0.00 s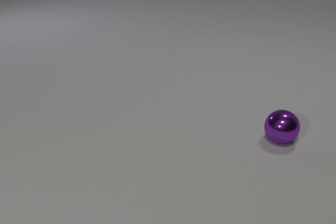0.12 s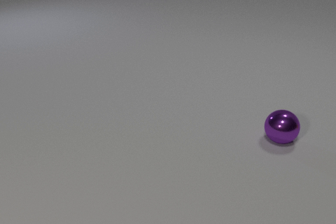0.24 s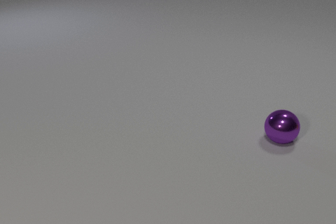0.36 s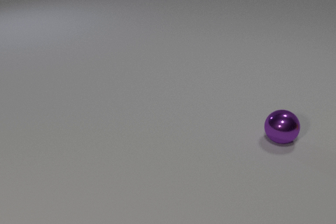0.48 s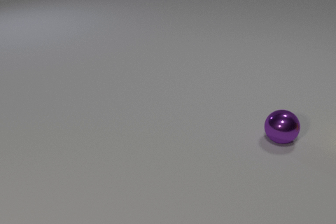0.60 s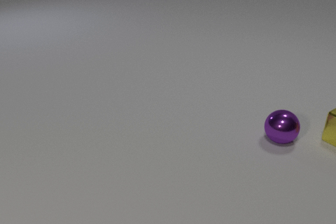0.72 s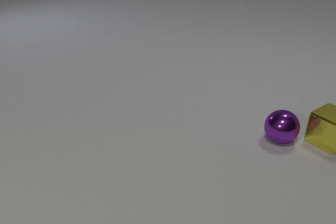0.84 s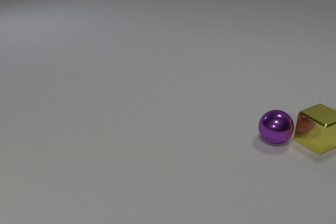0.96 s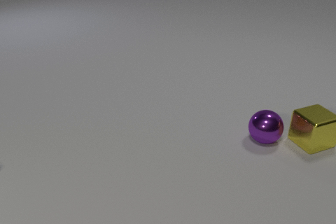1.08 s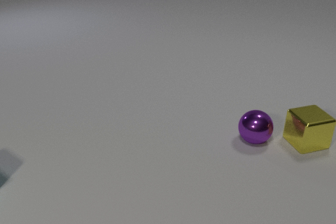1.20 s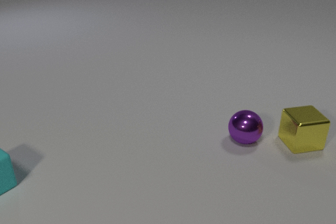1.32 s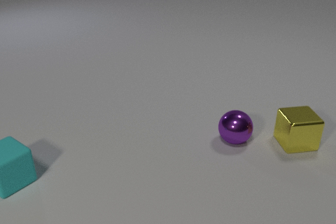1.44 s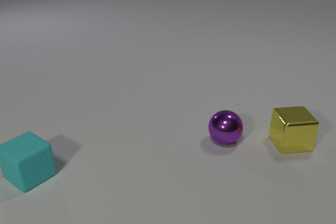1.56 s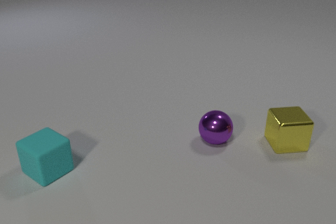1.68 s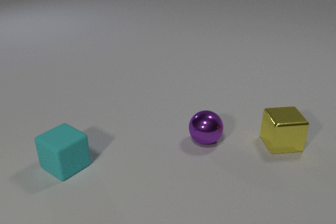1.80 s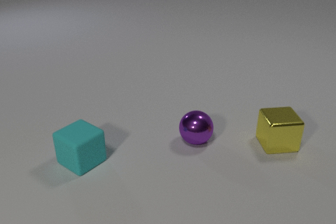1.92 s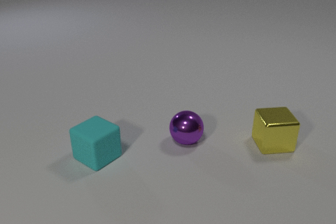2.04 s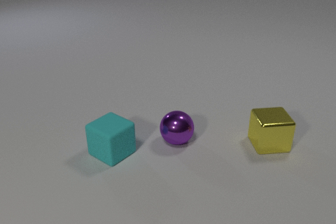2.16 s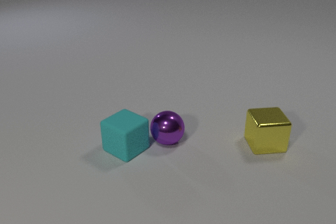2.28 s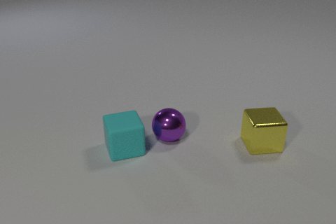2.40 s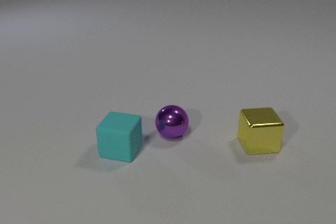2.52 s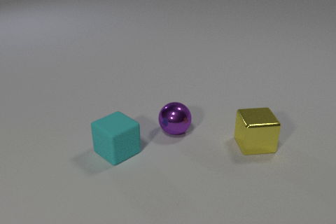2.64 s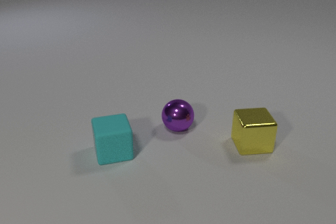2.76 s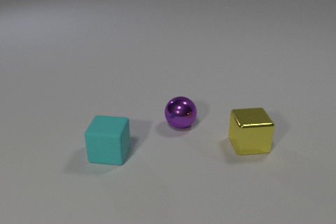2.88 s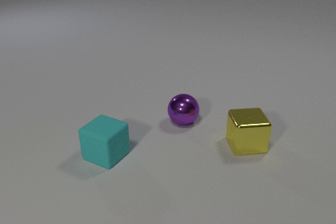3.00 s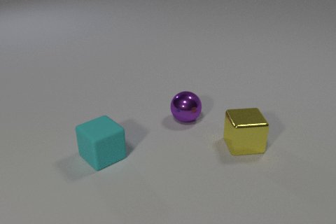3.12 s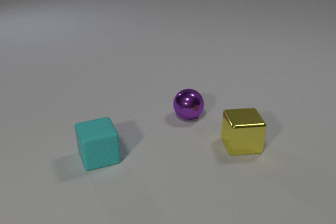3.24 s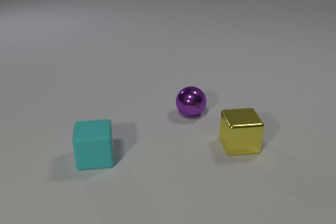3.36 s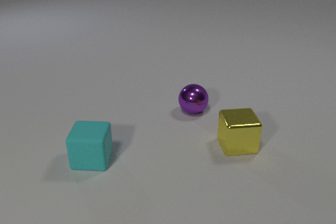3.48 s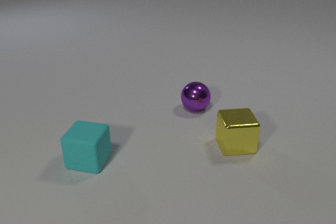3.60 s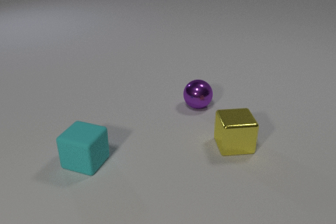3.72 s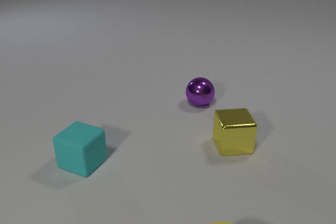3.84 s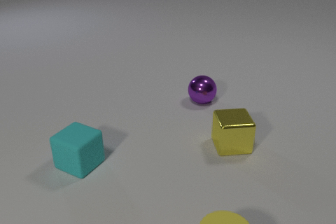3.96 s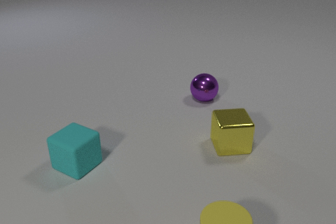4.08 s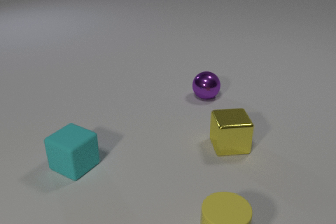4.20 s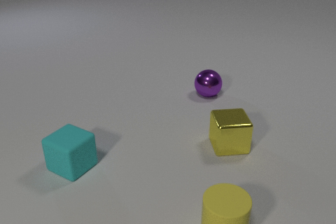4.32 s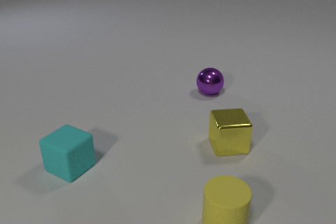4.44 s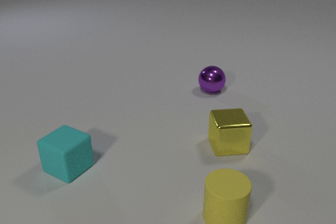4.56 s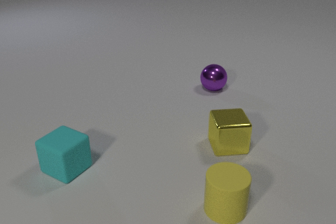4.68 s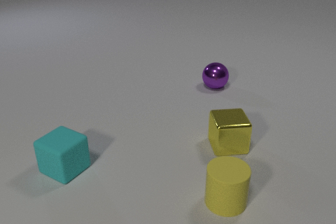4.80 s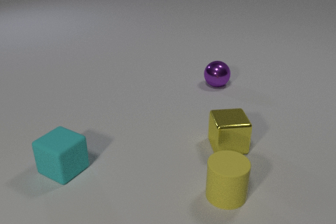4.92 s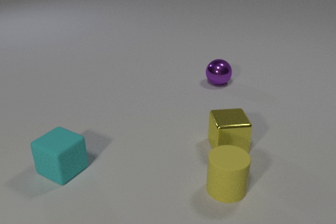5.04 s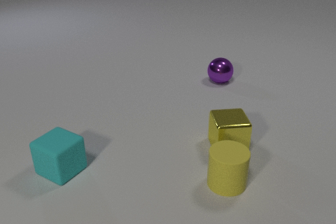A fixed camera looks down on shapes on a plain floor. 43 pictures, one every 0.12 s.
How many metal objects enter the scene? 1.
What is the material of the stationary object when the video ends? metal.
What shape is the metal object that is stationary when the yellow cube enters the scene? sphere.
0.00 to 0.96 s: The yellow metal cube comes in at the right edge, slides to the left and toward the camera. The purple metal sphere rolls to the left. The yellow metal cube and the purple metal sphere collide.
0.96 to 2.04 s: The yellow metal cube slides to the left and toward the camera. The purple metal sphere rolls to the left. The cyan rubber cube comes in at the left edge, slides to the right.
2.04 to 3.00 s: The yellow metal cube slides to the left. The purple metal sphere rolls away from the camera. The cyan rubber cube slides to the left, spins clockwise seen from above by about 195 degrees, its near face sliding to the left. The purple metal sphere and the cyan rubber cube collide.
3.00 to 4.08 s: The yellow metal cube slides to the left. The purple metal sphere rolls away from the camera and to the right. The cyan rubber cube slides to the left, spins so that its near face slides to the left, clockwise seen from above. The yellow rubber cylinder comes in at the bottom edge, slides away from the camera.
4.08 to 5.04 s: The purple metal sphere rolls away from the camera. The cyan rubber cube slides to the left. The yellow rubber cylinder slides away from the camera.
